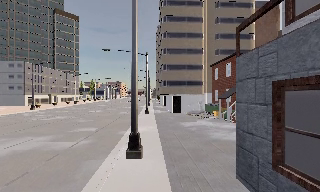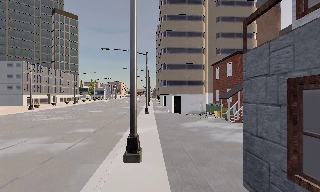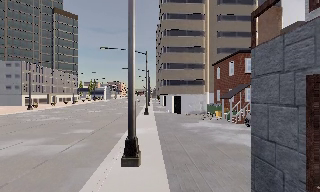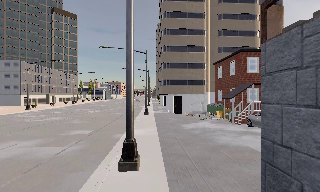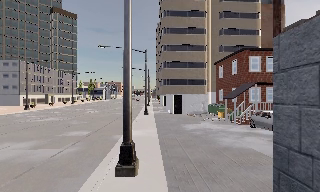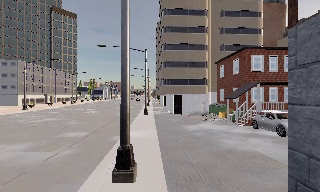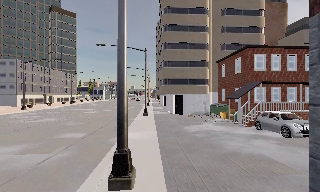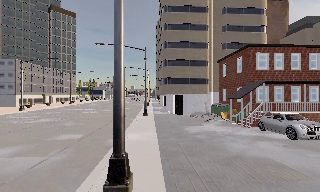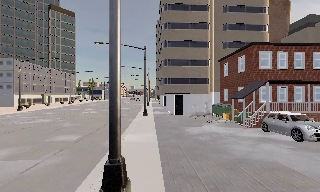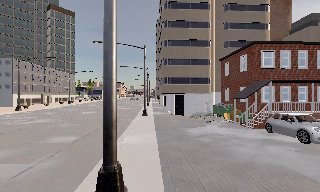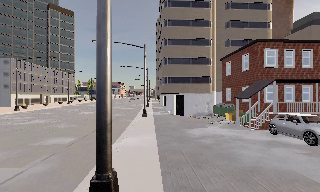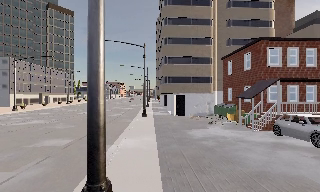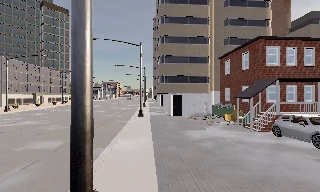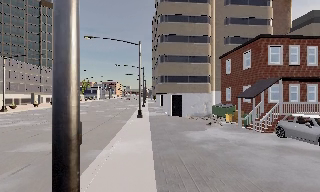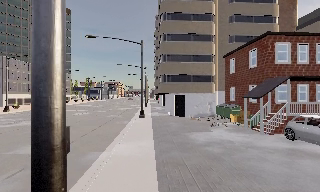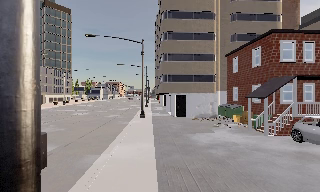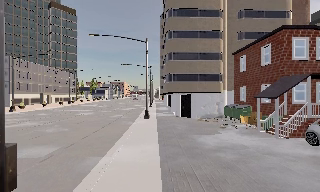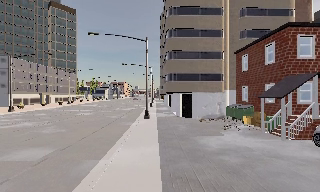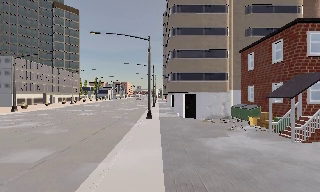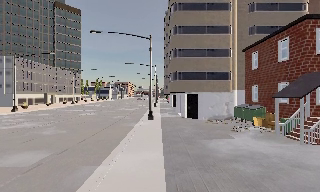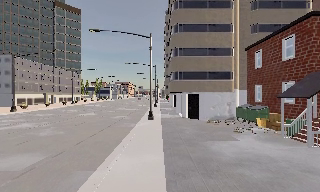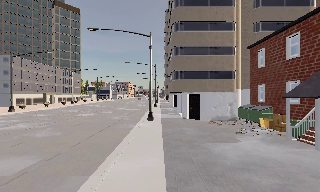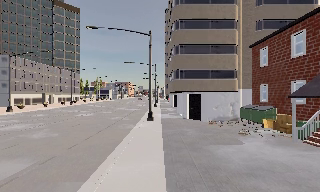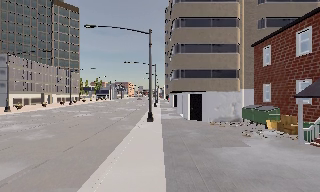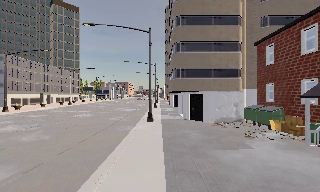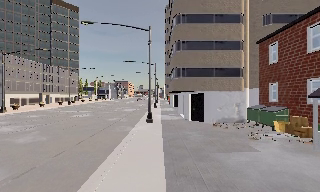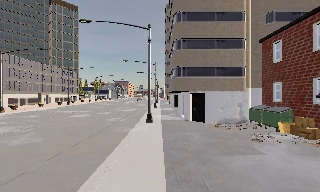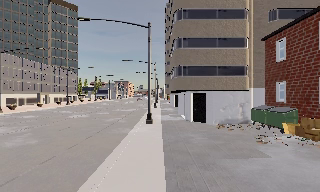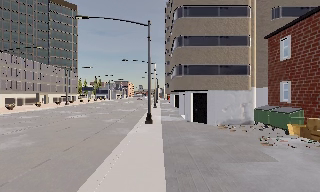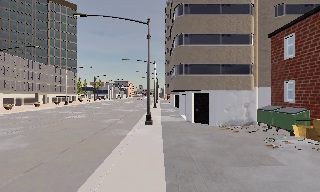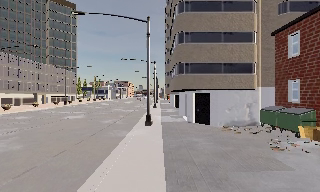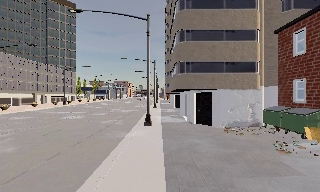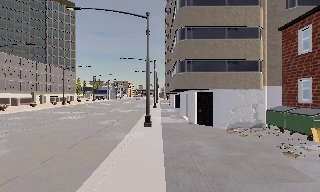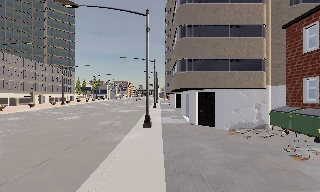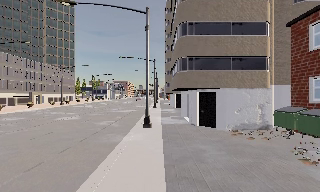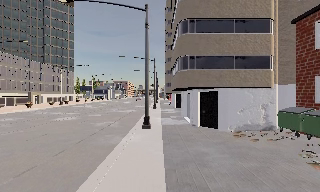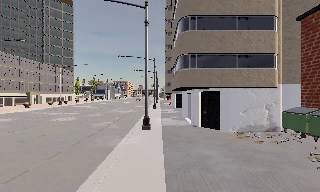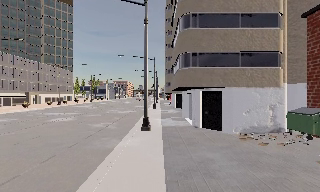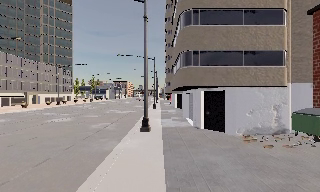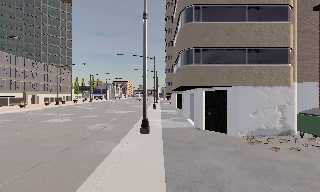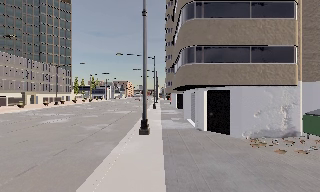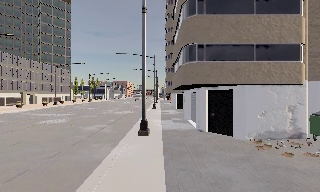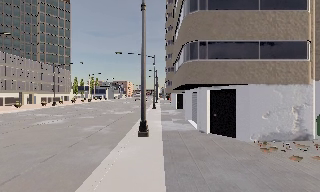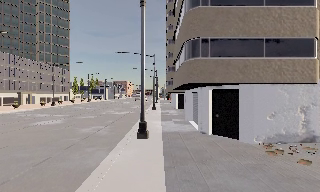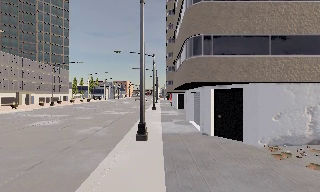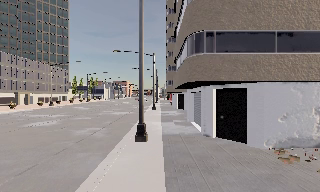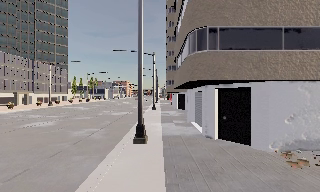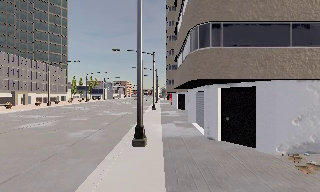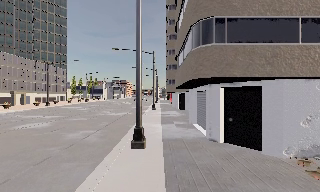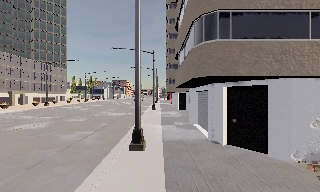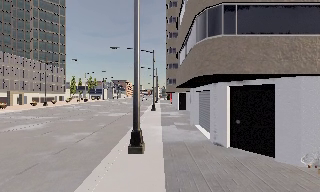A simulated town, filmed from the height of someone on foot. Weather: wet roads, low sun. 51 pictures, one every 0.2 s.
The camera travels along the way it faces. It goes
forward.
0.0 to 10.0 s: The camera travels forward, about 20 m, so what stands in front looms larger.
The film runs forward here.
